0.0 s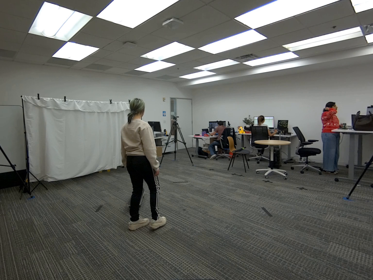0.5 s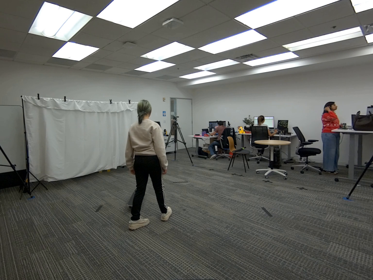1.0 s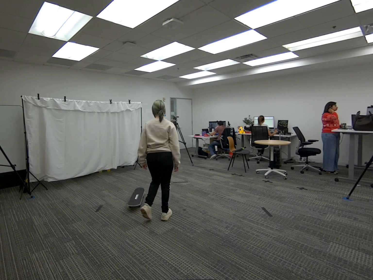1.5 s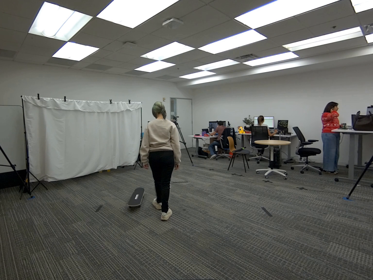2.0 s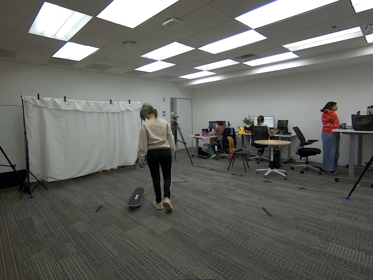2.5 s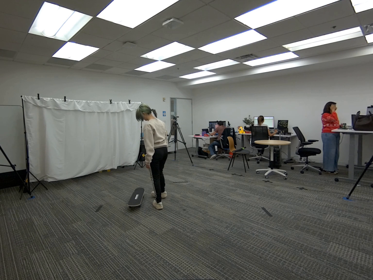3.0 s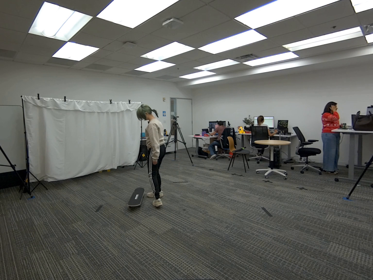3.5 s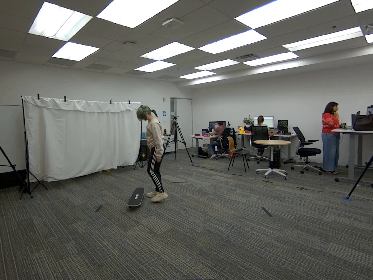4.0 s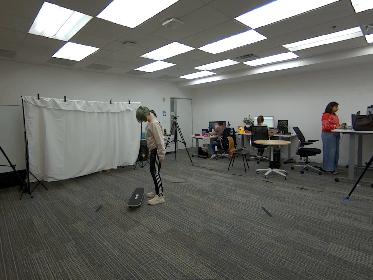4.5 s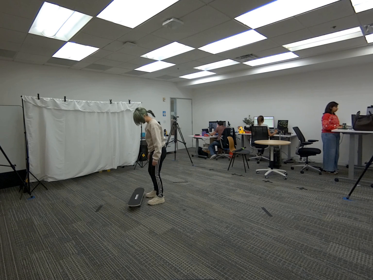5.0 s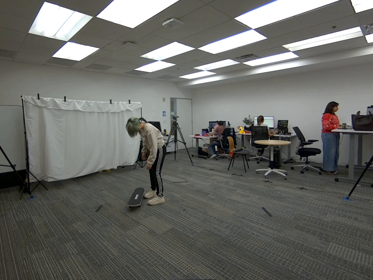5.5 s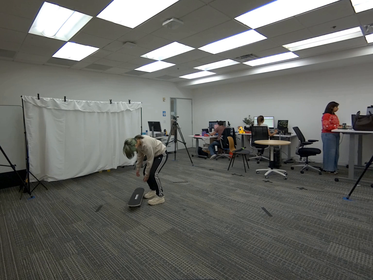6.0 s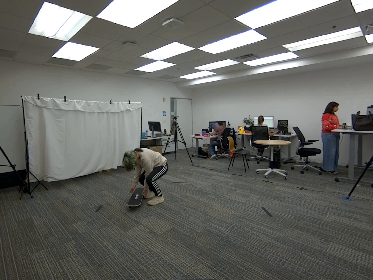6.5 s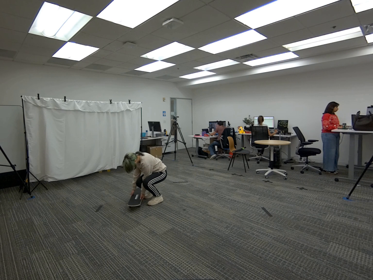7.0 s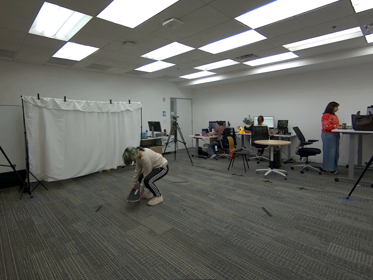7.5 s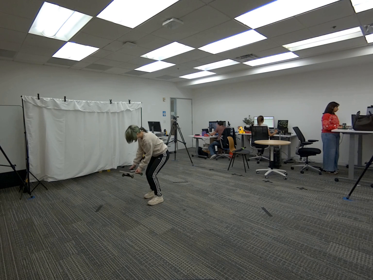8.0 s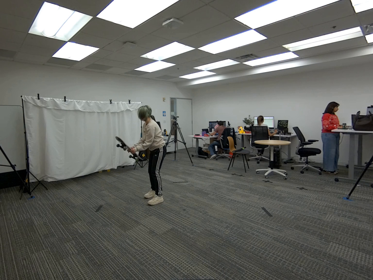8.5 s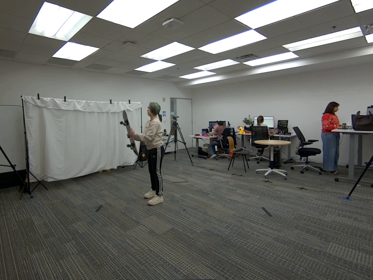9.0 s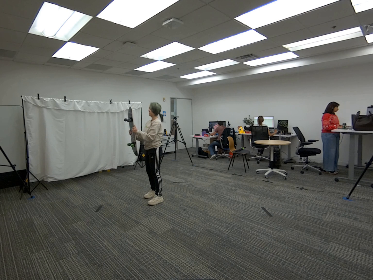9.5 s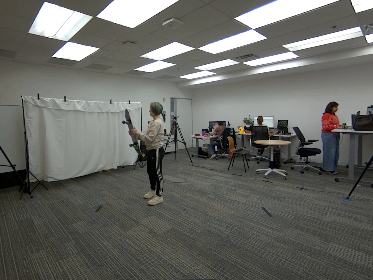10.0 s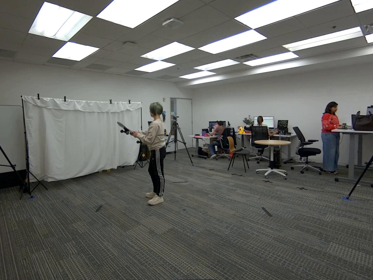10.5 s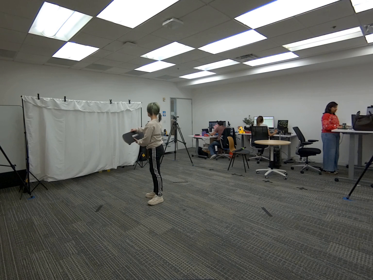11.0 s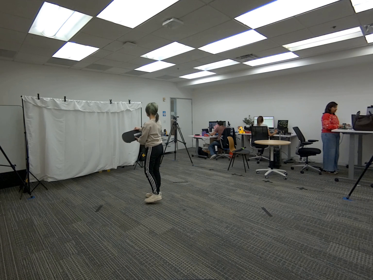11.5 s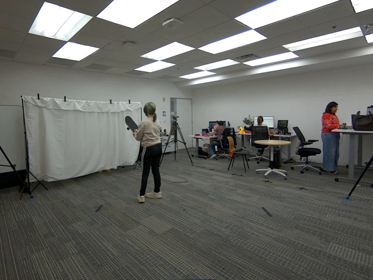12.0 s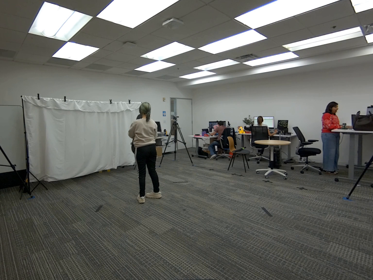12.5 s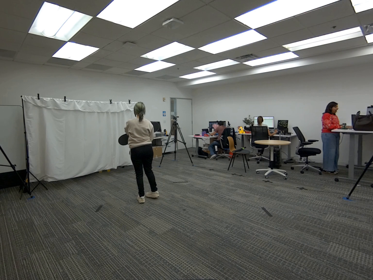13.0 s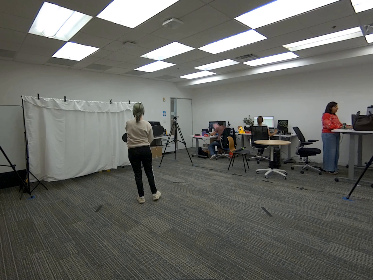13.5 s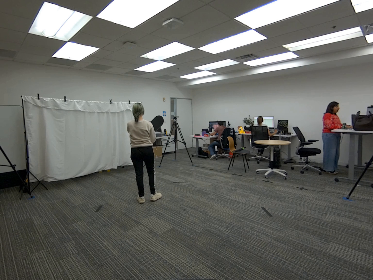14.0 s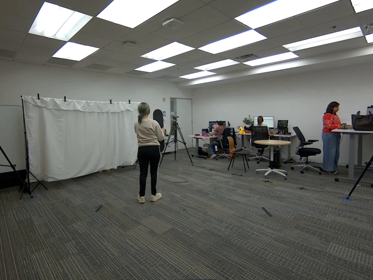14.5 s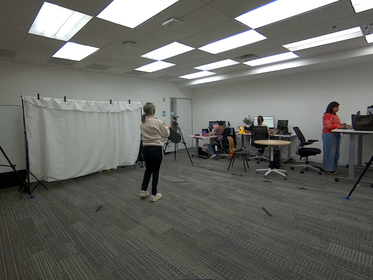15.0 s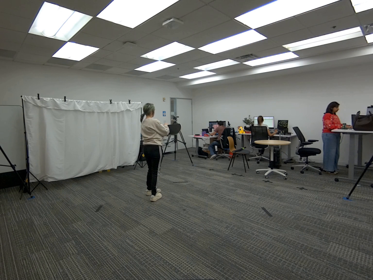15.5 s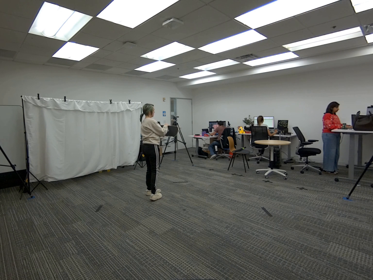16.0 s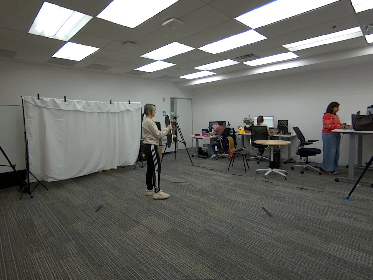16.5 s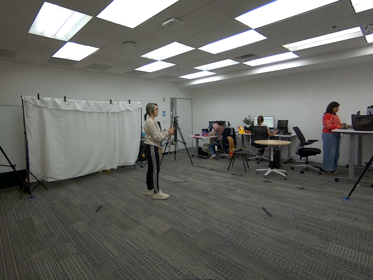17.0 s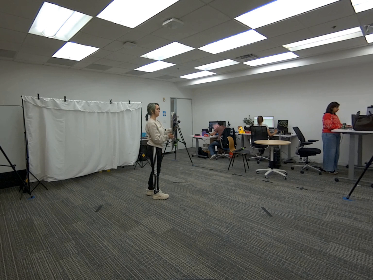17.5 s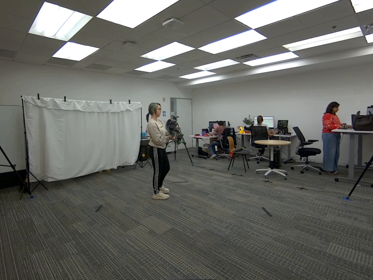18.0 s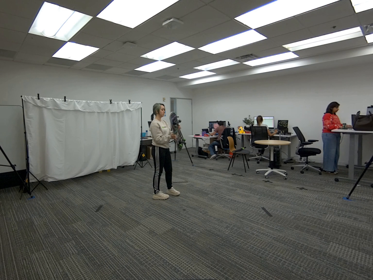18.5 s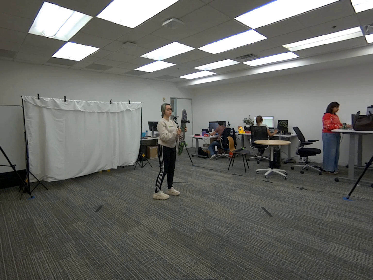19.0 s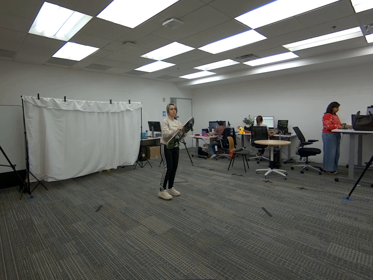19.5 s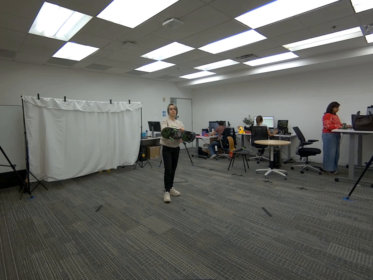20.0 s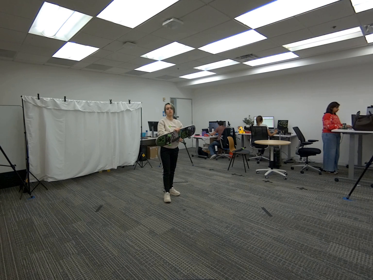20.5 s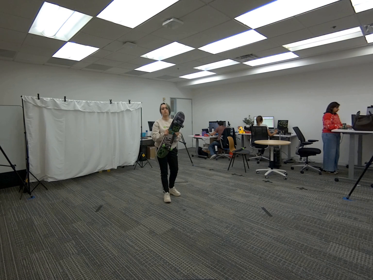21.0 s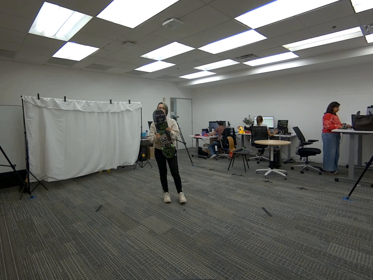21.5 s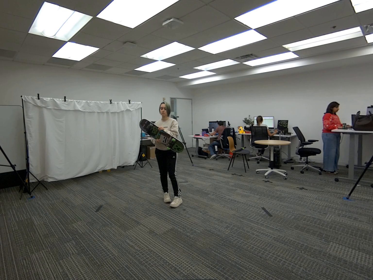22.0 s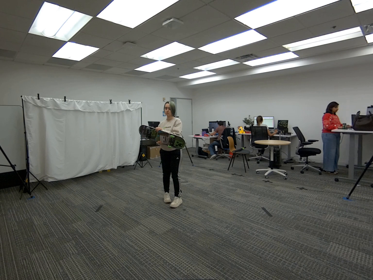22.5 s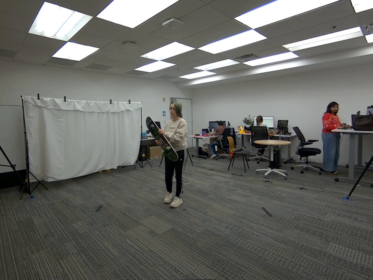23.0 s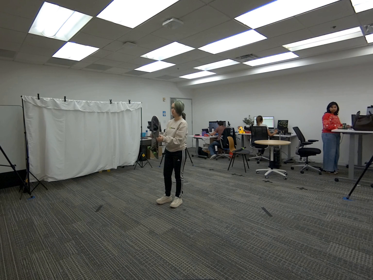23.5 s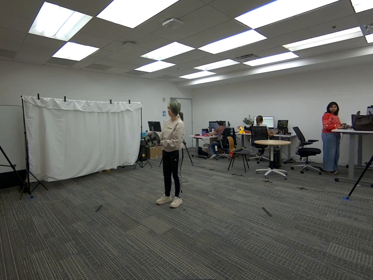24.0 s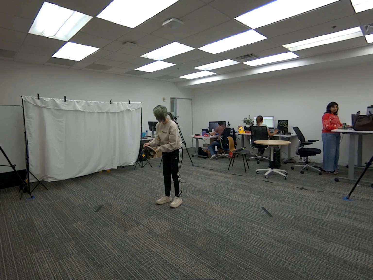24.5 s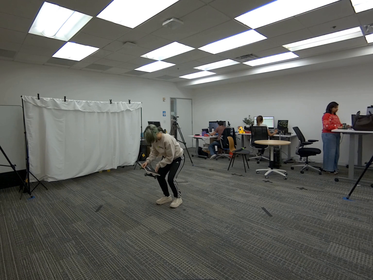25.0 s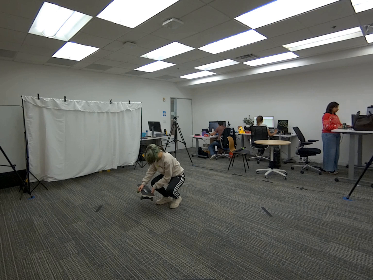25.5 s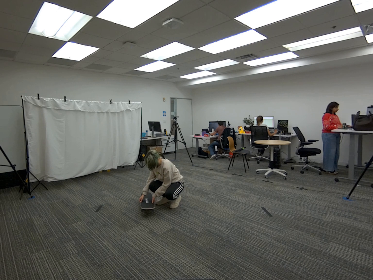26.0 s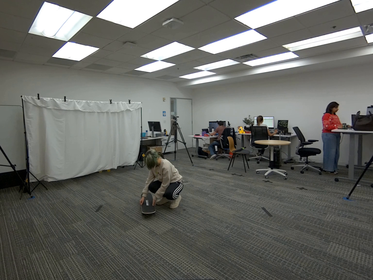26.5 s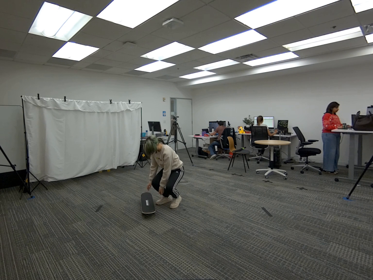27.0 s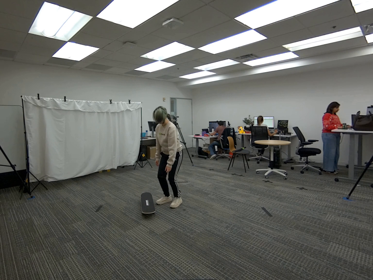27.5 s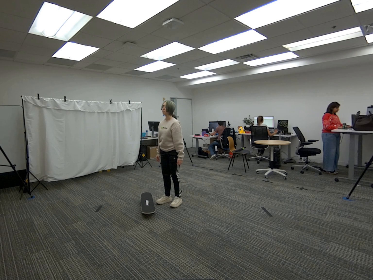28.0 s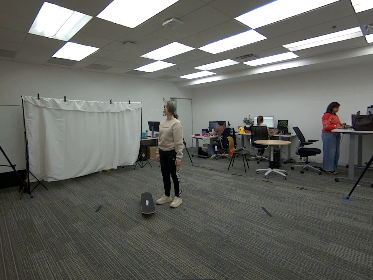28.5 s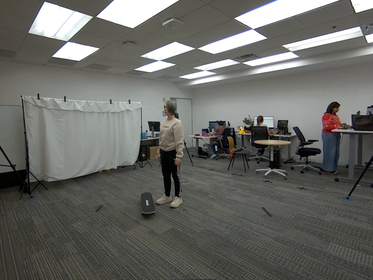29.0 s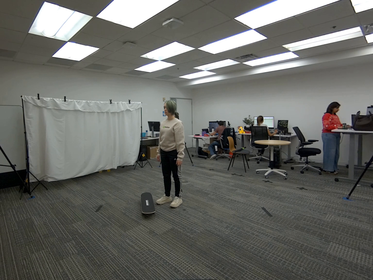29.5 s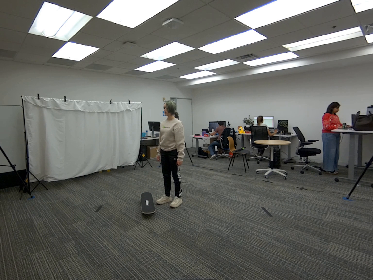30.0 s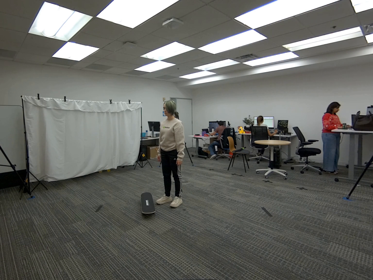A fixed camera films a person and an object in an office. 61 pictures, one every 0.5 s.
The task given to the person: Walk to the skateboard on the ground. Pick up the skateboard with both hands and rotate the skateboard around so all four cameras can see the skateboard. Place the skateboard back on the ground when finish.
